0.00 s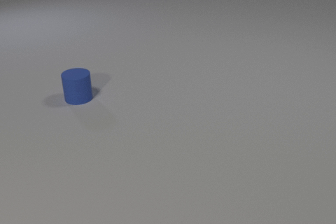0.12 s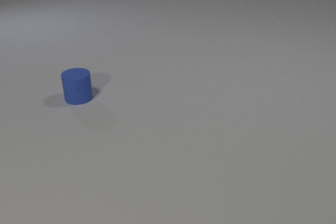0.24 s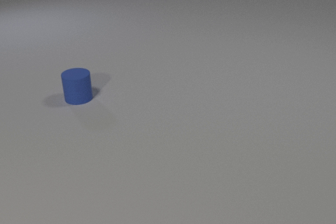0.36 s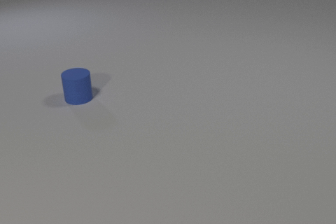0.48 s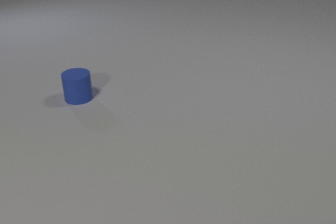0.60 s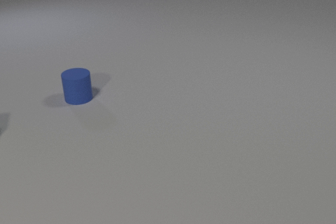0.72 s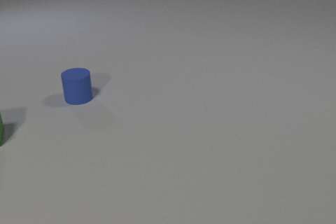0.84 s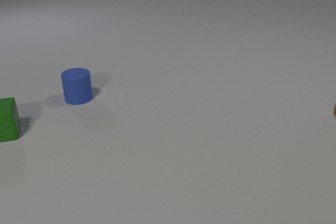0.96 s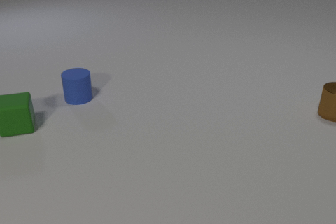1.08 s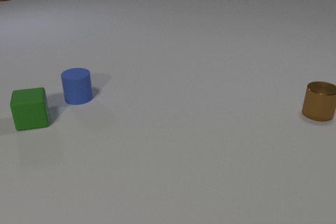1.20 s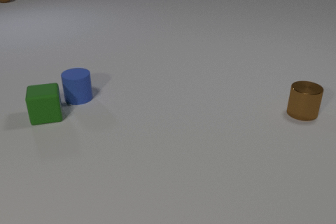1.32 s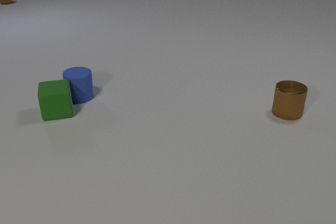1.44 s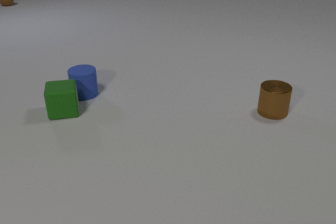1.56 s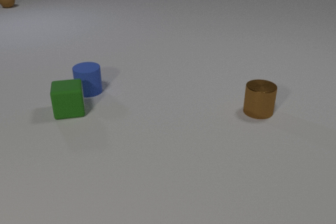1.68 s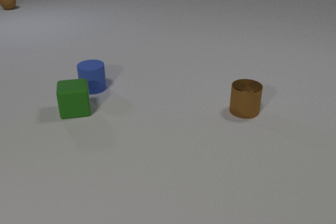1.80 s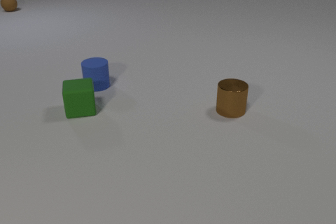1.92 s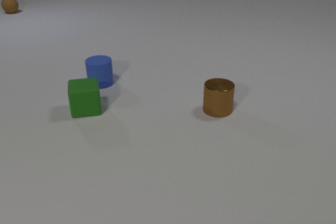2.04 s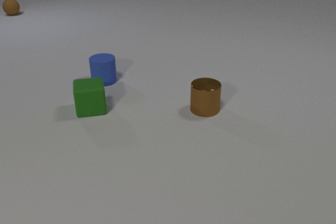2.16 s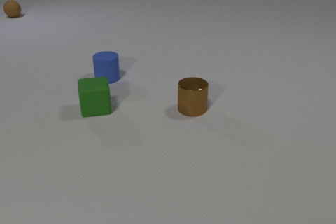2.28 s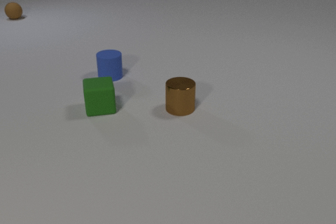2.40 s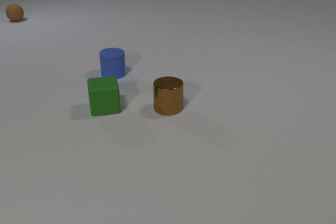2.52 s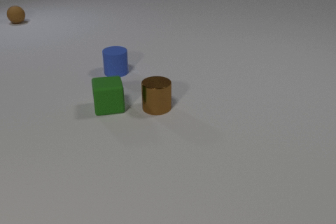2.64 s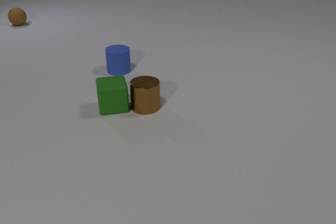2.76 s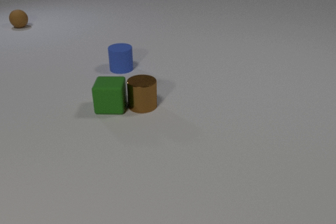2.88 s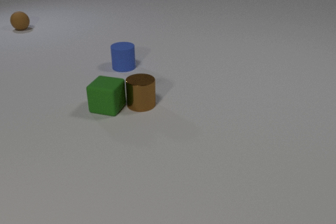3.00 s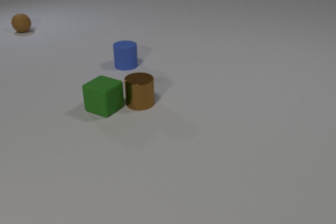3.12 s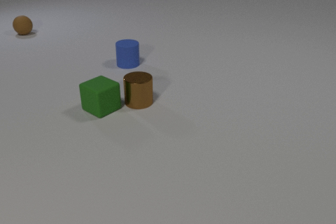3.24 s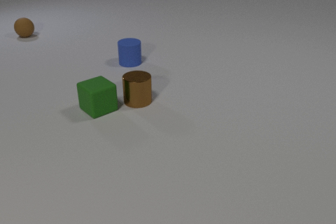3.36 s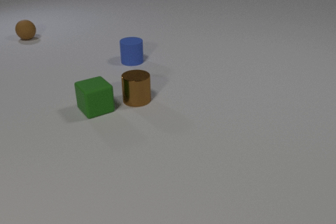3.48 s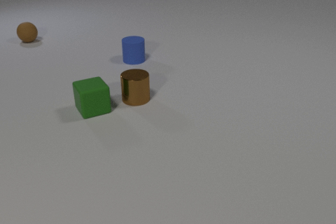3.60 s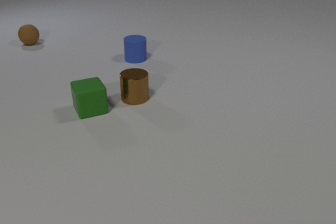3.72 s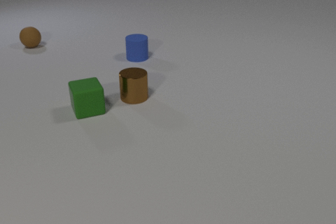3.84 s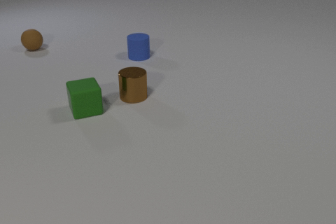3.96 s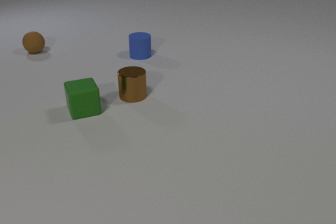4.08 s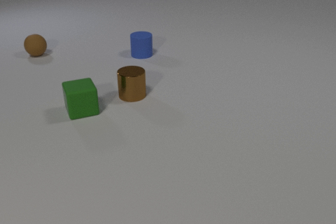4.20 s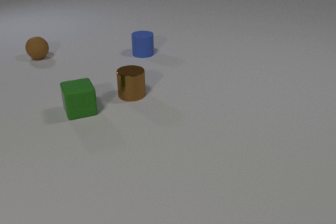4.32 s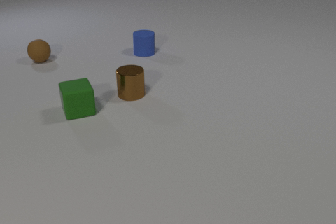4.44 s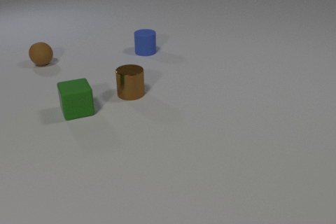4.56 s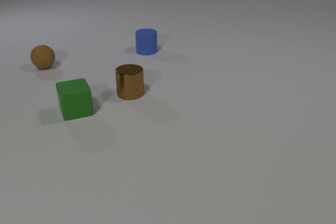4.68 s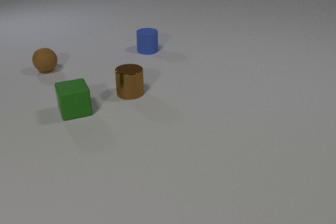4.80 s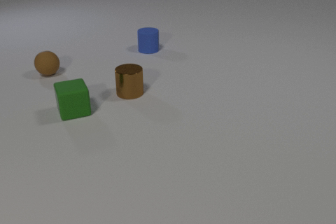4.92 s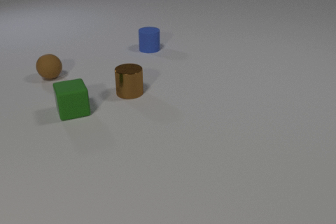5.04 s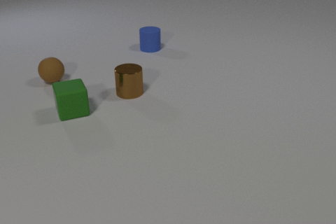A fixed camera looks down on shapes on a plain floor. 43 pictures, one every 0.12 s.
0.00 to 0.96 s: The green rubber cube comes in at the left edge, slides to the right. The brown metal cylinder comes in at the right edge, slides to the left.
0.96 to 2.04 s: The green rubber cube slides to the right. The blue rubber cylinder slides away from the camera and to the right. The brown metal cylinder slides to the left. The brown rubber sphere comes in at the top edge, rolls toward the camera. The green rubber cube and the blue rubber cylinder collide.
2.04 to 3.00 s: The green rubber cube slides to the right, spins clockwise seen from above by about 45 degrees, its near face sliding to the left. The blue rubber cylinder slides away from the camera and to the right. The brown metal cylinder slides to the left. The brown rubber sphere rolls toward the camera. The green rubber cube and the brown metal cylinder collide.
3.00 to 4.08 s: The green rubber cube slides to the left, spins so that its near face slides to the left, clockwise seen from above. The blue rubber cylinder slides away from the camera and to the right. The brown metal cylinder slides away from the camera and to the left. The brown rubber sphere rolls toward the camera.
4.08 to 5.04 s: The green rubber cube slides to the left. The blue rubber cylinder slides away from the camera and to the right. The brown metal cylinder slides away from the camera. The brown rubber sphere rolls toward the camera.
Are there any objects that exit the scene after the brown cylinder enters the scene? no.
How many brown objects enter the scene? 2.
How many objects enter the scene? 3.
